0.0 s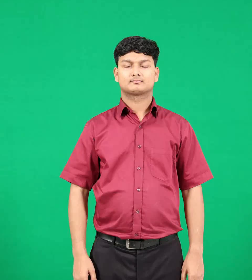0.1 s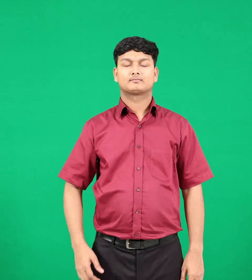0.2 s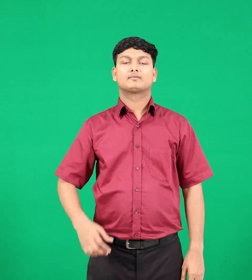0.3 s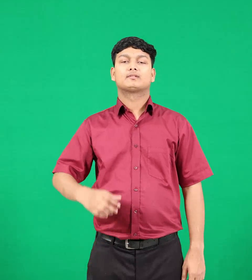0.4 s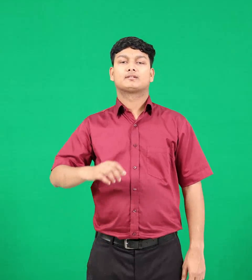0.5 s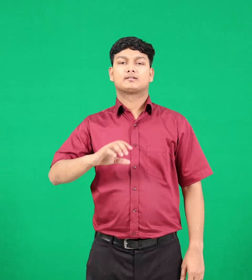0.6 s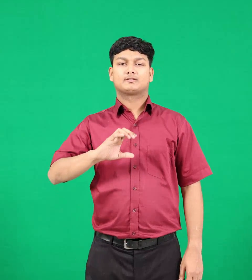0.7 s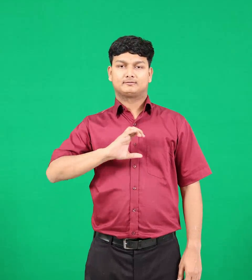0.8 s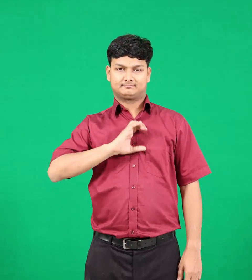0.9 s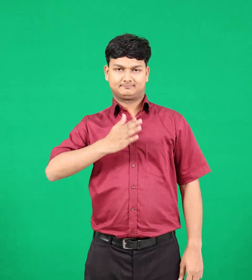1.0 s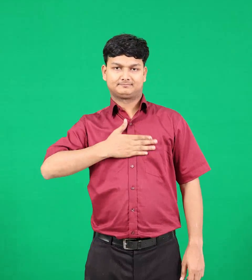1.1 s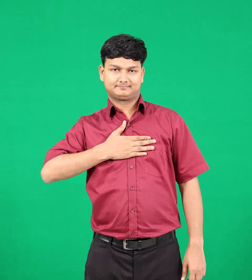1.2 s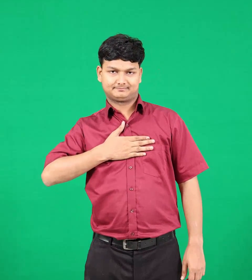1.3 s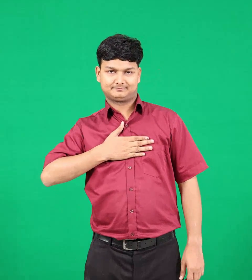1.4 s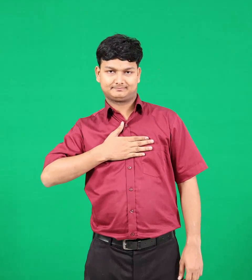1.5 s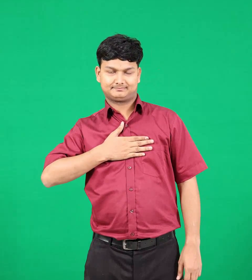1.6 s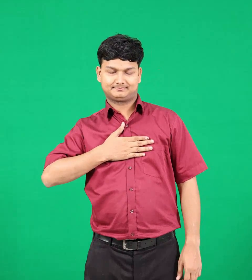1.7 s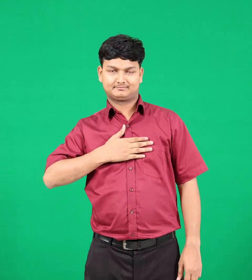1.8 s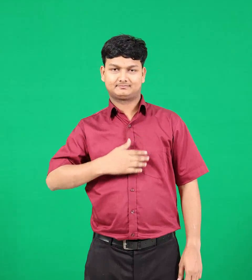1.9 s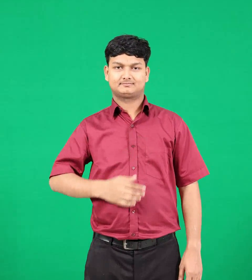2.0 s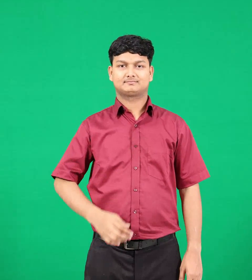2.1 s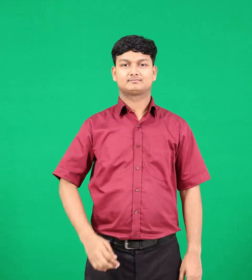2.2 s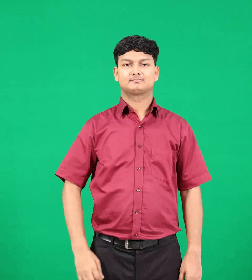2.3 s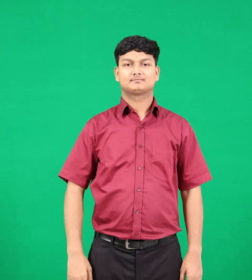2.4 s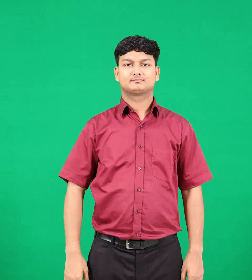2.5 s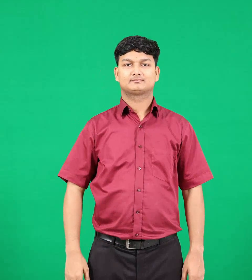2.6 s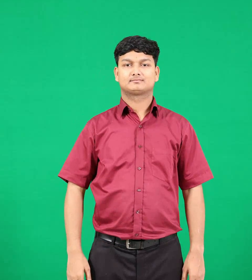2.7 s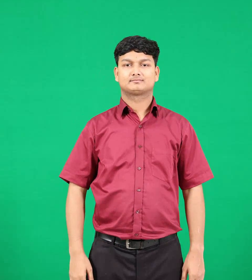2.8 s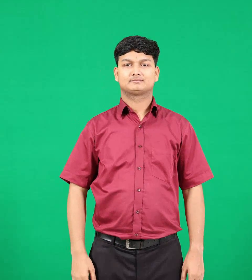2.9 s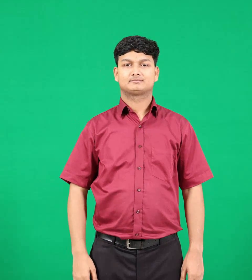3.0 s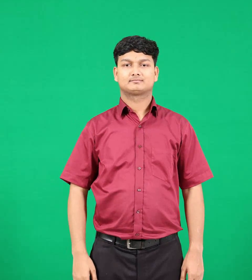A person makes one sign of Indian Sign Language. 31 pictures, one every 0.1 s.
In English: character
